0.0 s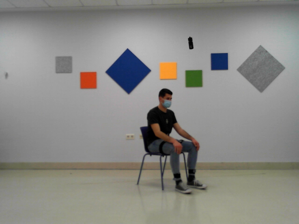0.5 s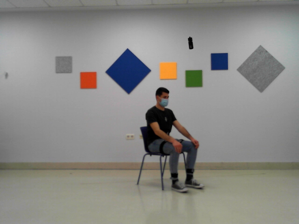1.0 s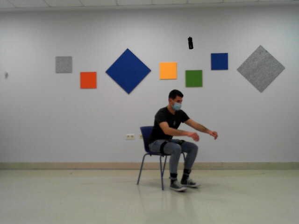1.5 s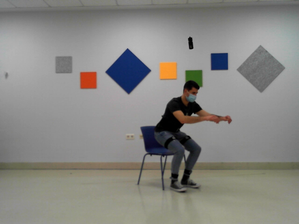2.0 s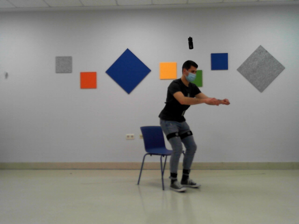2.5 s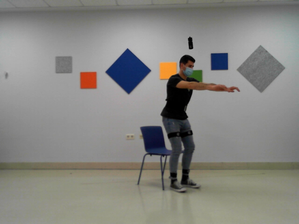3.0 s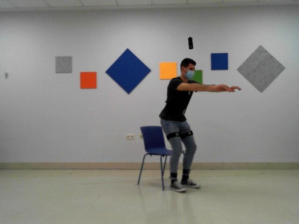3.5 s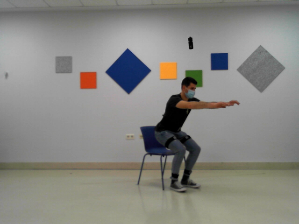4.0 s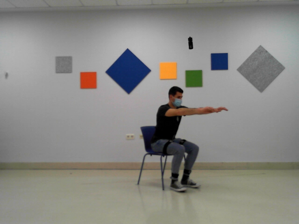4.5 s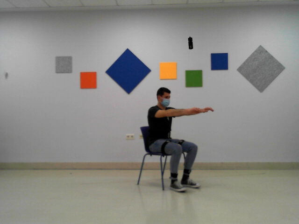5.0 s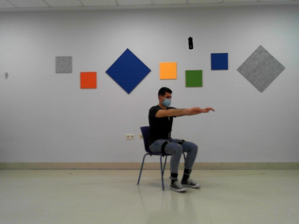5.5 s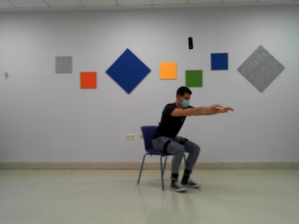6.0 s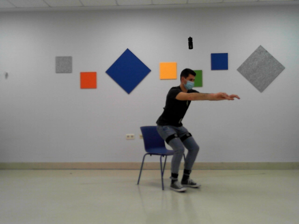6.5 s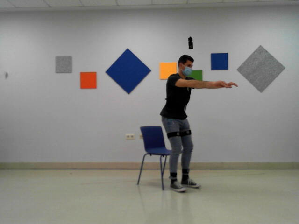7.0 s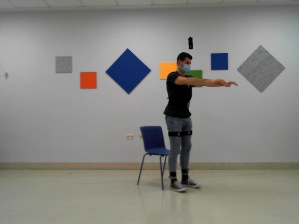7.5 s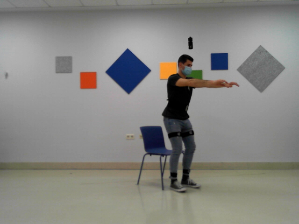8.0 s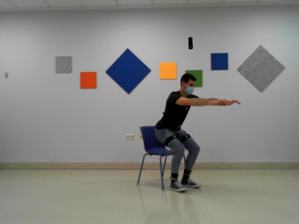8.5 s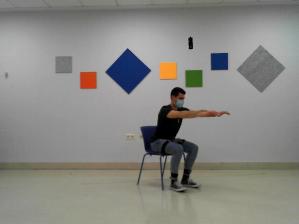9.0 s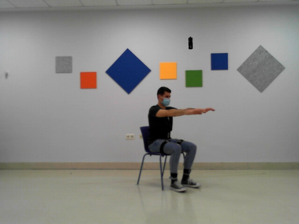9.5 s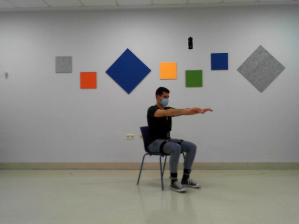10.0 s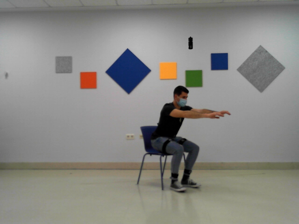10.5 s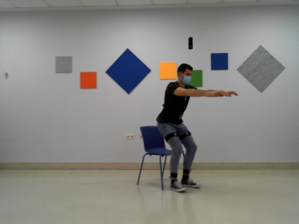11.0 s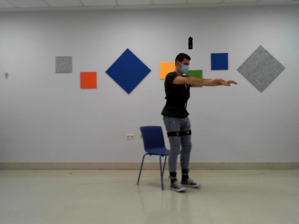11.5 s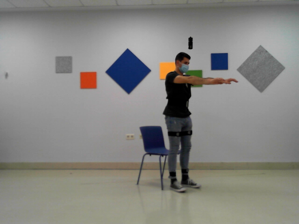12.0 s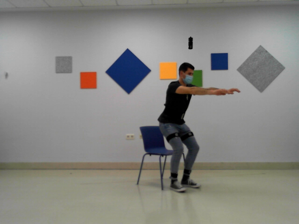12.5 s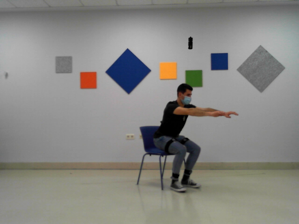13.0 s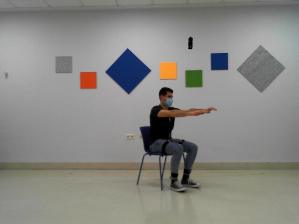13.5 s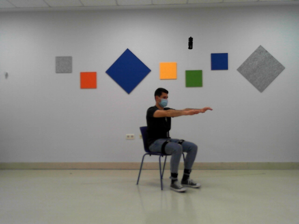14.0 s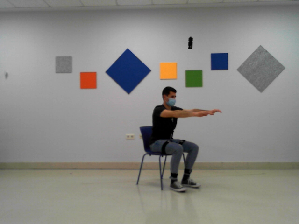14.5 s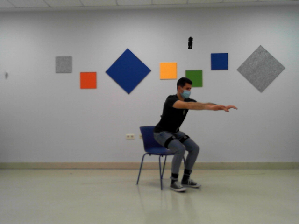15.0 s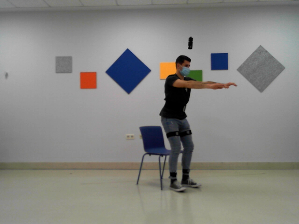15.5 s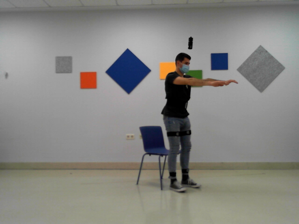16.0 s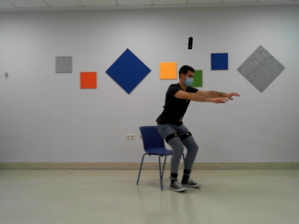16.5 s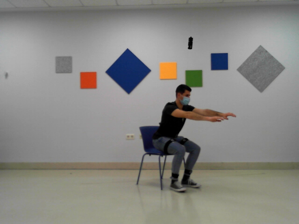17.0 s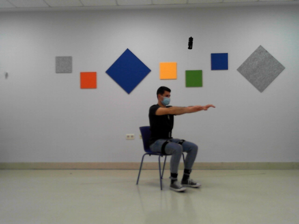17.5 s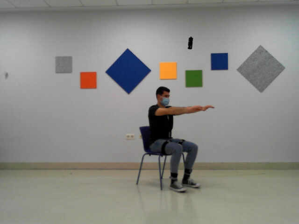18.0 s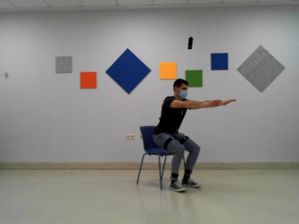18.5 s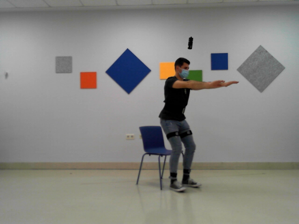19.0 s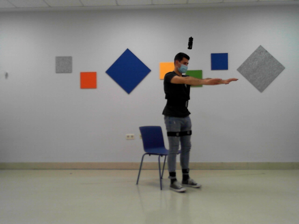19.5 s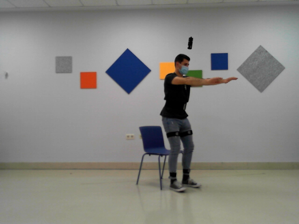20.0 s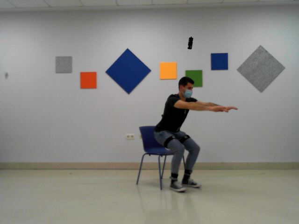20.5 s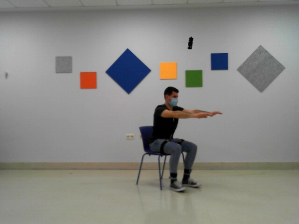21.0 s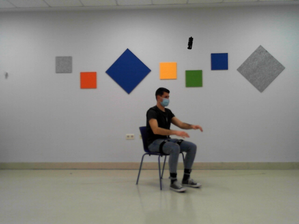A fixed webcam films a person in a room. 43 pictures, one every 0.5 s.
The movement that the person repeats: Sit to stand.
